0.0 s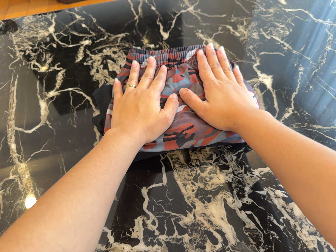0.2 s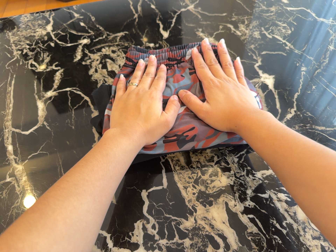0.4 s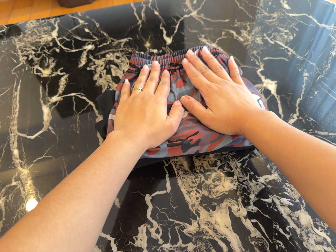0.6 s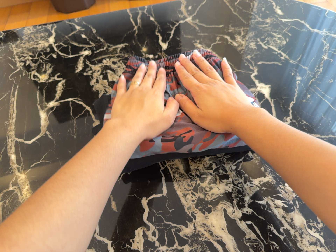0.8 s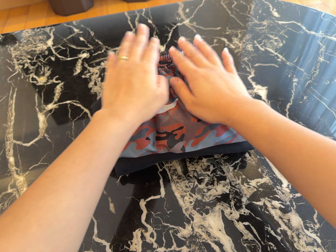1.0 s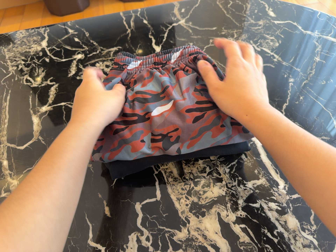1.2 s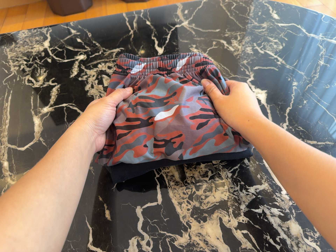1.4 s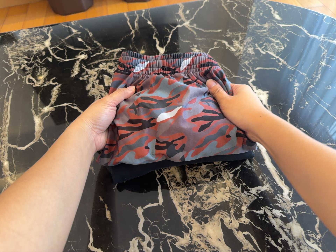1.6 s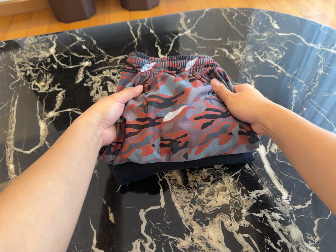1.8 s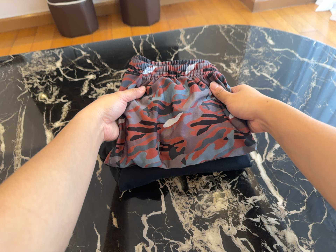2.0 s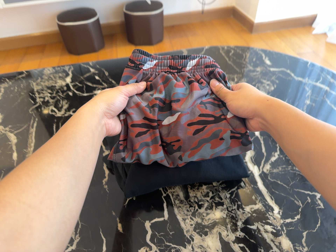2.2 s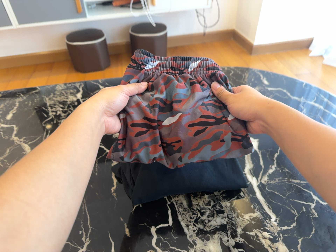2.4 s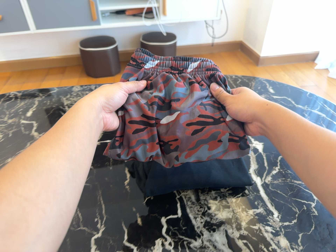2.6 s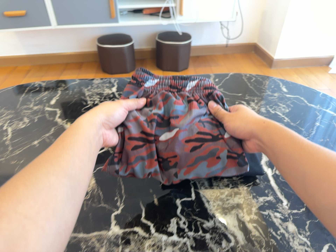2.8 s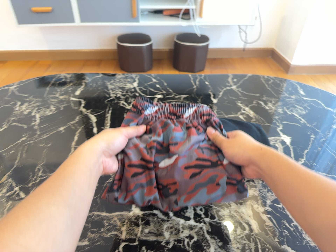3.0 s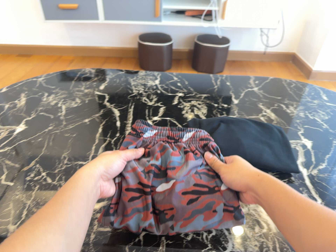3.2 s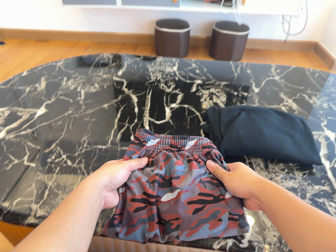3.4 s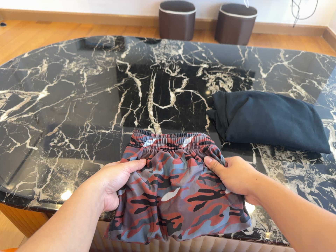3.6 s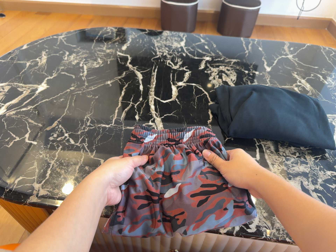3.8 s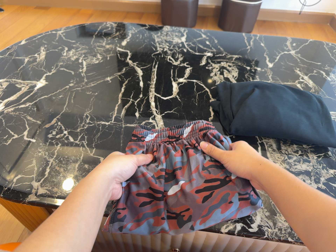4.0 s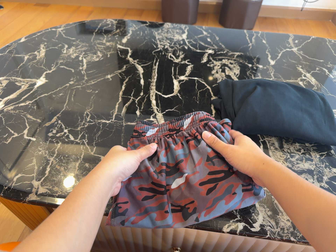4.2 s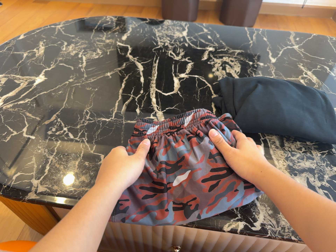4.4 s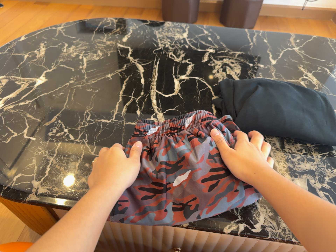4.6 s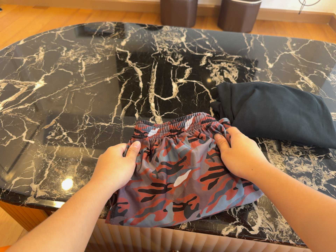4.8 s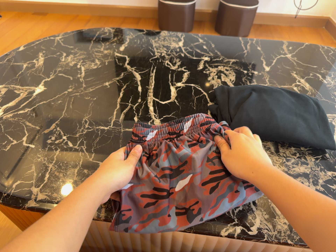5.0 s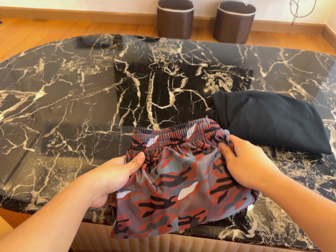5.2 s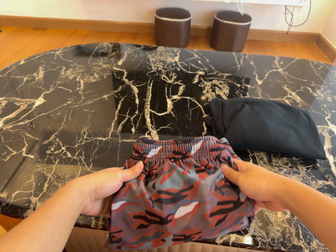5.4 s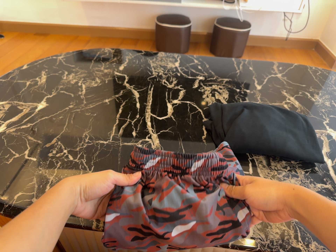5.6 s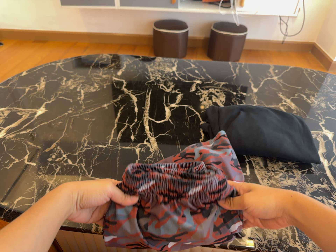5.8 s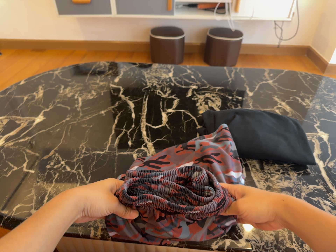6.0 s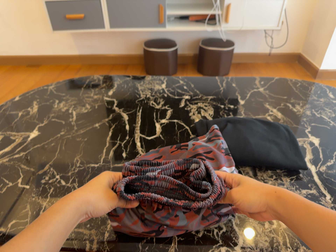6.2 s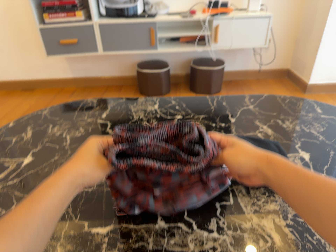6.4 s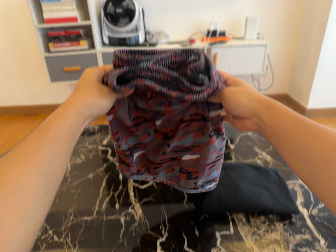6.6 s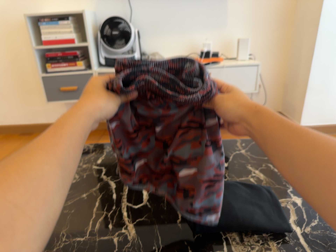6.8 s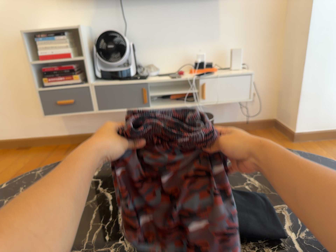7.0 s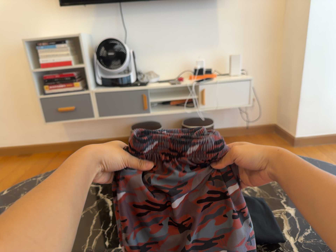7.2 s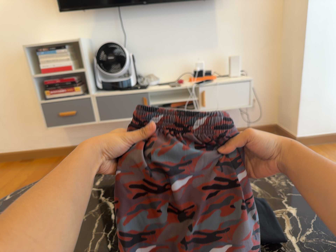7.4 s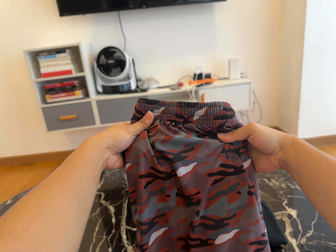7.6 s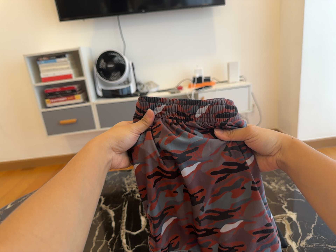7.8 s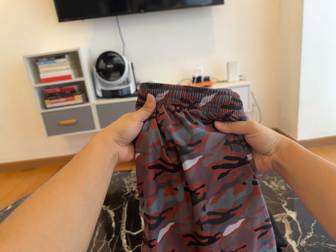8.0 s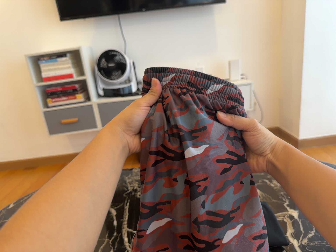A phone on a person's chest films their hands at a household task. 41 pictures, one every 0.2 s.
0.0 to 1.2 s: The camera shifts only a little, or ends up much as it began.
1.2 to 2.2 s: The camera travels backward, about 10 cm, so what stands in front gets smaller. Its aim tips toward the top of its view by about 10 degrees, and the scene shifts downward.
2.2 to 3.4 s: The camera pans to its left by about 10 degrees. It travels to its left, backward and toward the bottom of its view, about 16 cm, so close, fixed things drift to the right. It rolls about its line of sight by about 15 degrees, and the scene rotates clockwise.
3.4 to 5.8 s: The camera shifts only a little, or ends up much as it began.
5.8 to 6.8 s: The camera travels backward, about 8 cm, so what stands in front gets smaller. Its aim tips toward the top of its view by about 20 degrees, and the scene shifts downward.
6.8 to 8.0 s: The camera shifts only a little, or ends up much as it began.
The film runs backward here.
